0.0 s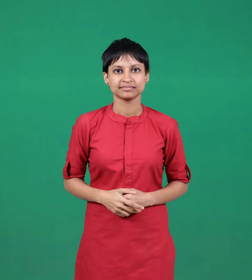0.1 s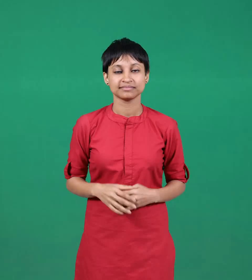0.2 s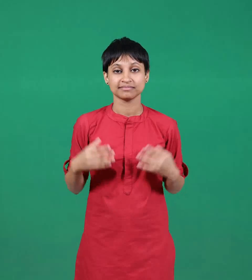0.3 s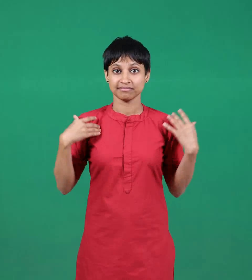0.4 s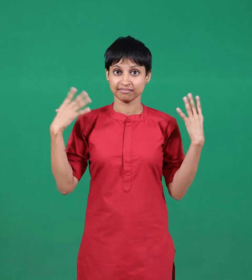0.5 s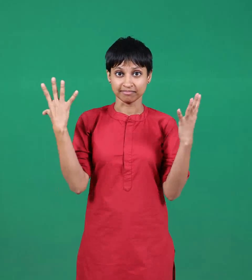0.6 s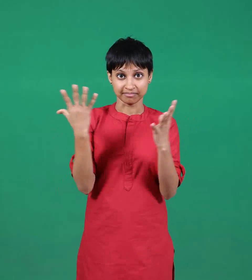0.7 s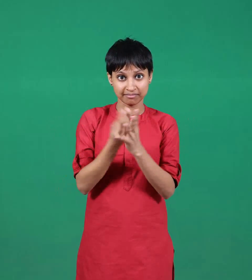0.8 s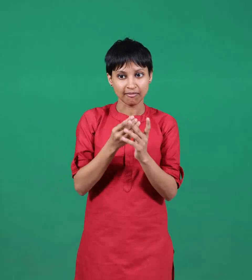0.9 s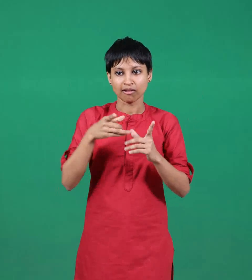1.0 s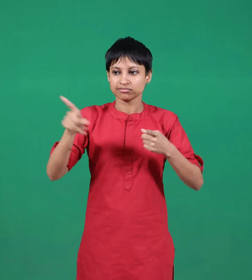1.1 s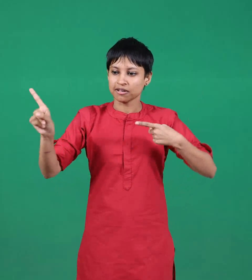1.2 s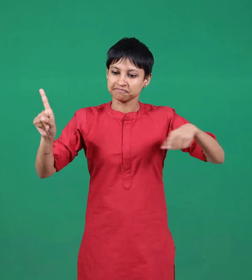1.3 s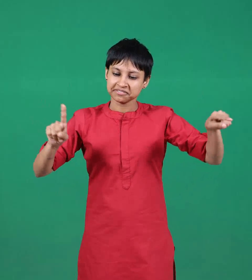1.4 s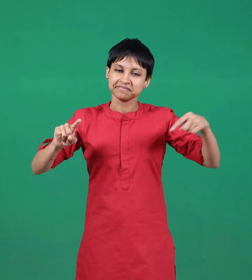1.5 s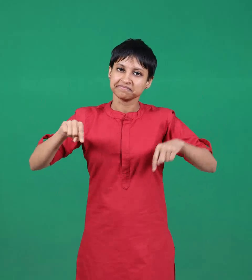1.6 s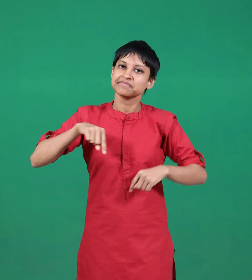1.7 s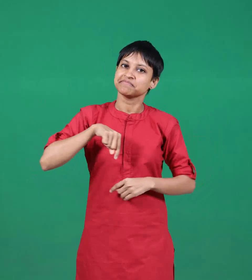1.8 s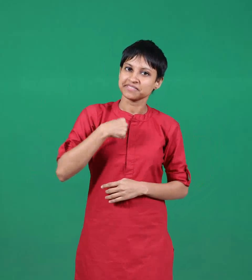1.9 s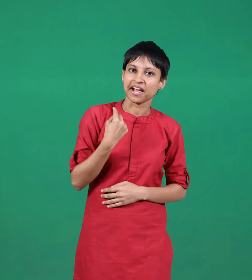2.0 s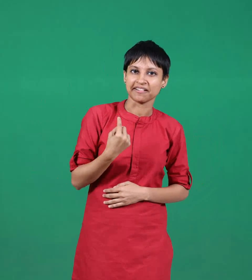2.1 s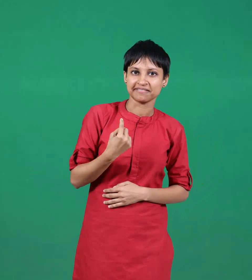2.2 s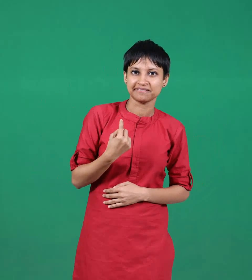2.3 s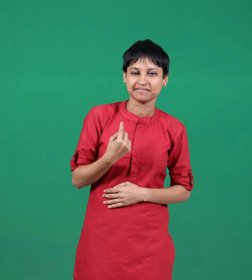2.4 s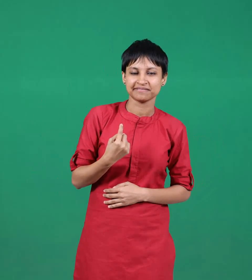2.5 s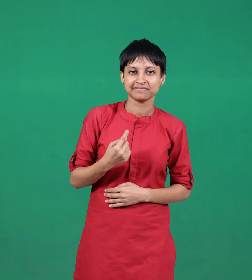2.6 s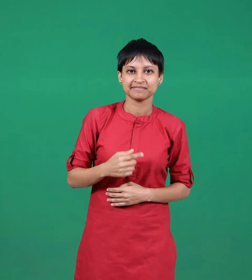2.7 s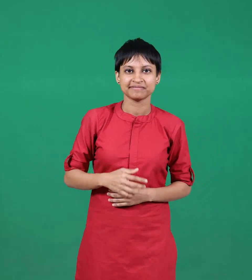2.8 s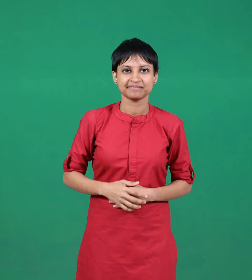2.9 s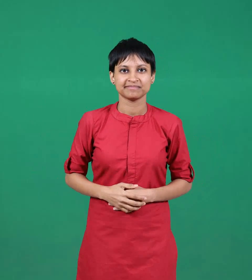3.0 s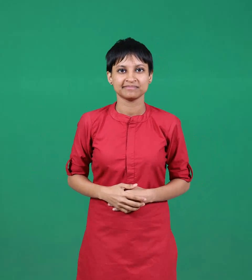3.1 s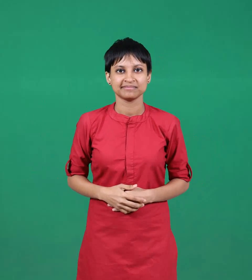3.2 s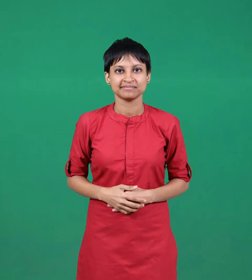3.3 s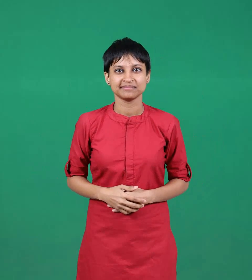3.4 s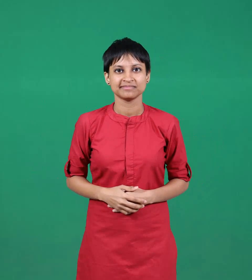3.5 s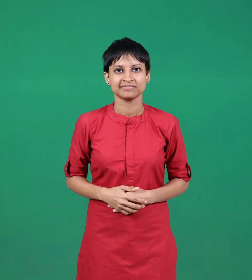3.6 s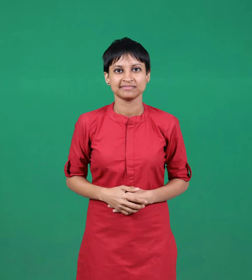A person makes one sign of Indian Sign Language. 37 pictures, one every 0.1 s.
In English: ourselves
